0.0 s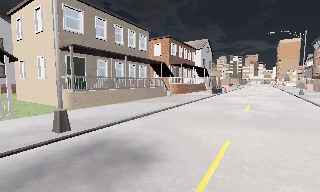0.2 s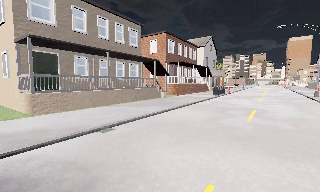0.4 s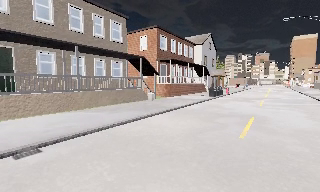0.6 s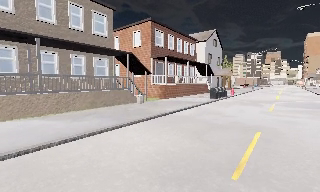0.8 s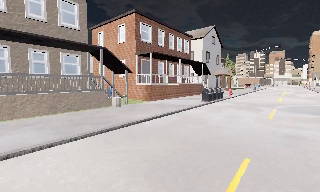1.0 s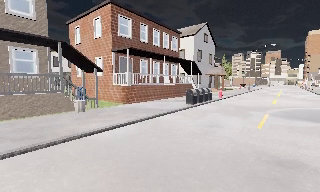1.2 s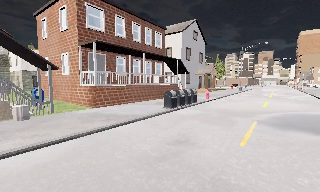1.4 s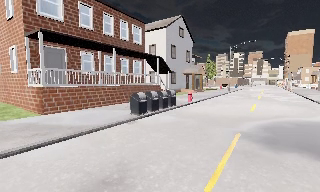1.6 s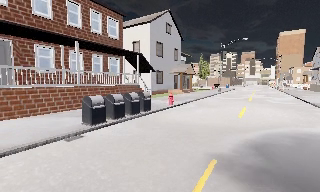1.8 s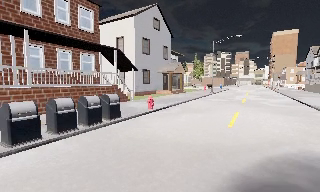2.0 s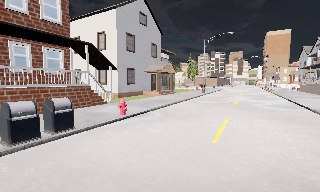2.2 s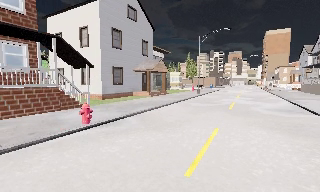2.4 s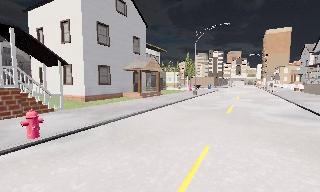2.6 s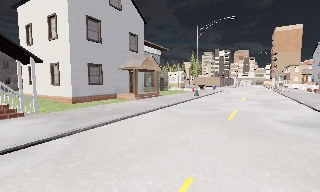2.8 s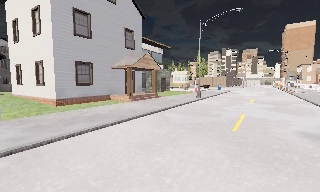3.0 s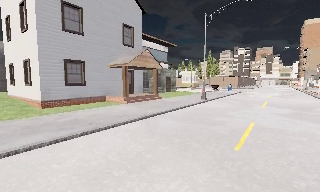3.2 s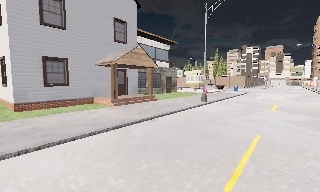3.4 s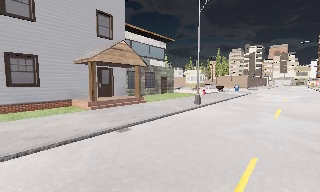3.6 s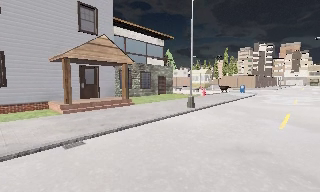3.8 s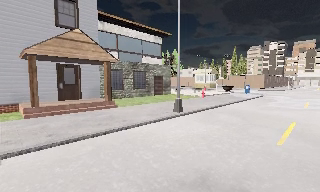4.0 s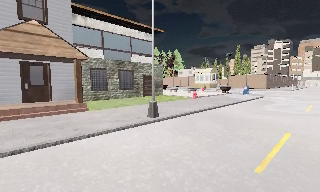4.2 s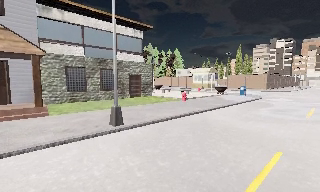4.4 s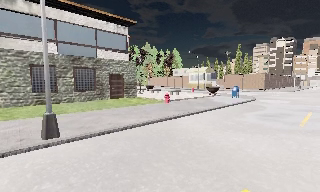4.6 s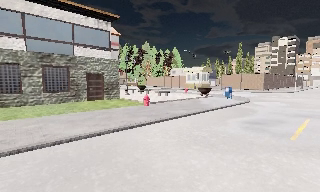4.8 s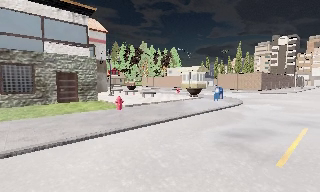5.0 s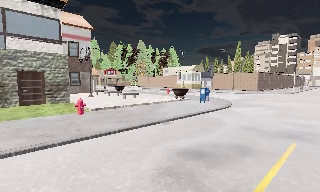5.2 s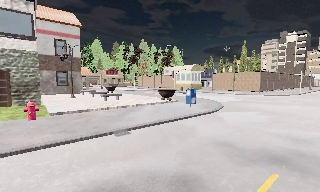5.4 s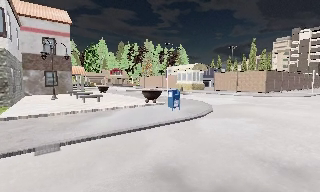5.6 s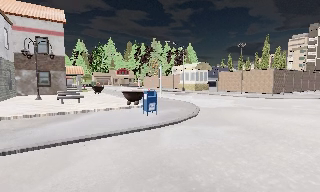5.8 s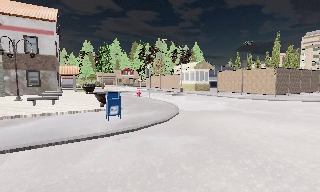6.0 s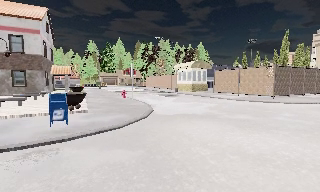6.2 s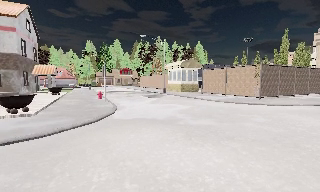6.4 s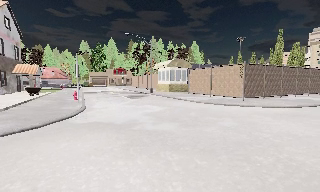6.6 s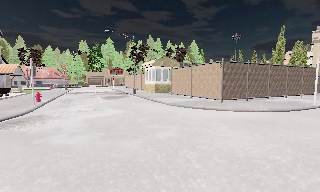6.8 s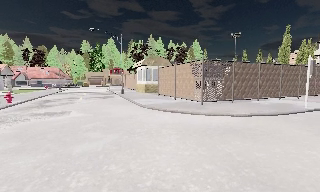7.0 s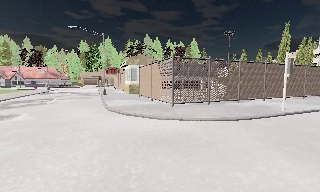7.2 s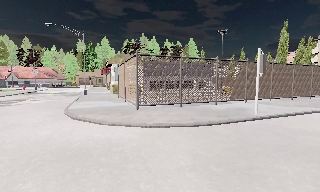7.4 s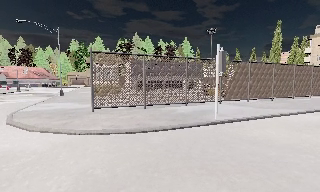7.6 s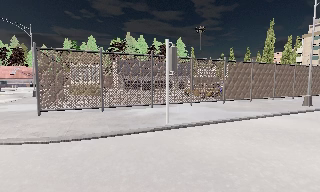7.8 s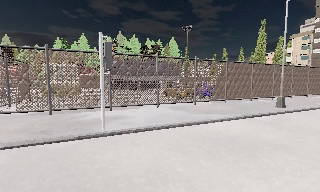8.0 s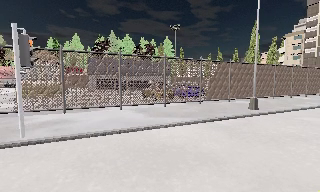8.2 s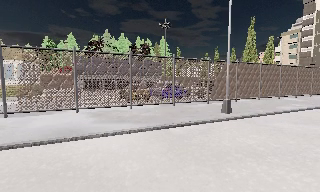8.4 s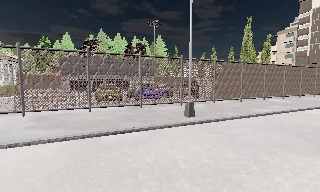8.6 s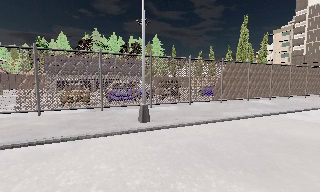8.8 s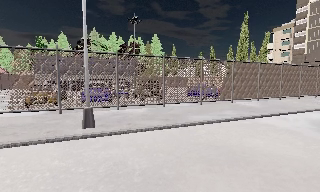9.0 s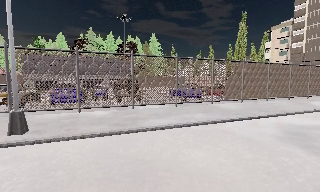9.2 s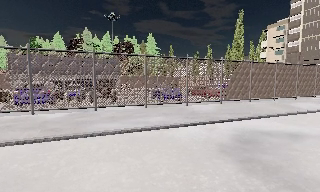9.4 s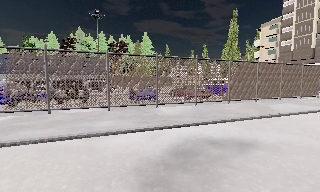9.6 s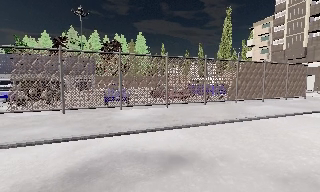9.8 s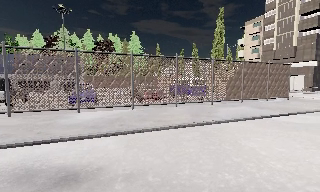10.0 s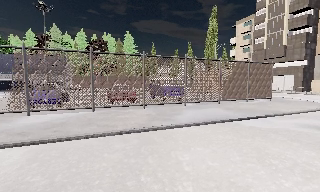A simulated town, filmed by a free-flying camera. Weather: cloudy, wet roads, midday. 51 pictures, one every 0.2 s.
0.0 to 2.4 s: The camera travels forward and to its right, about 25 m, so what stands in front looms larger.
2.4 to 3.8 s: The camera pans to its left, which is counterclockwise from overhead, by about 15 degrees. It travels forward and to its right, about 12 m, so what stands in front looms larger.
3.8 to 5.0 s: The camera travels to its right and forward, about 12 m, so close, fixed things drift to the left.
5.0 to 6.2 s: The camera pans to its left, which is counterclockwise from overhead, by about 15 degrees. It travels to its right and forward, about 13 m, so close, fixed things drift to the left.
6.2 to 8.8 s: The camera travels to its right and forward, about 30 m, so close, fixed things drift to the left.
8.8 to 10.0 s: The camera travels to its right, about 12 m, so close, fixed things drift to the left.
The film runs forward here.
